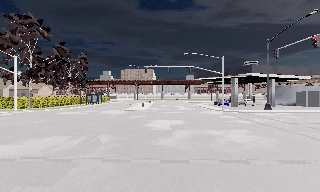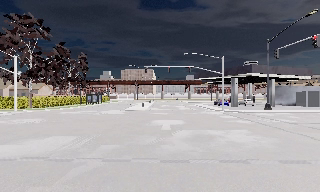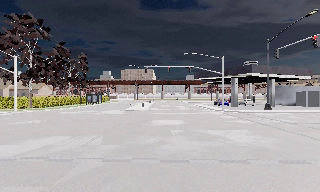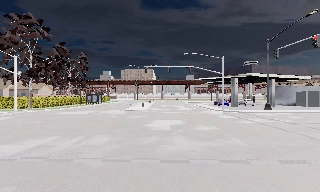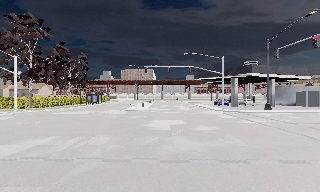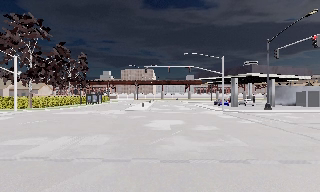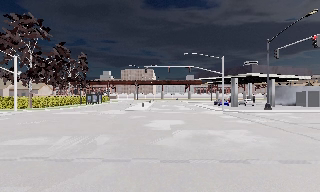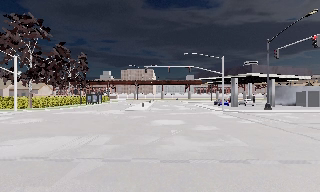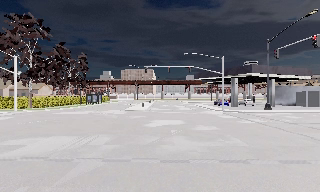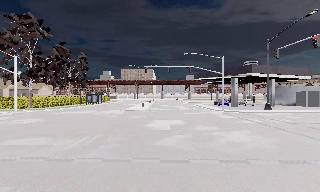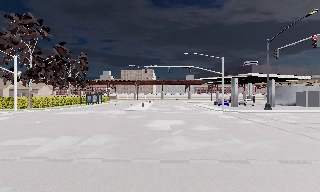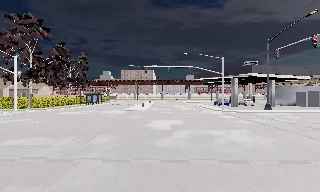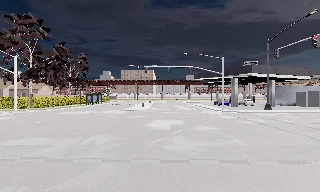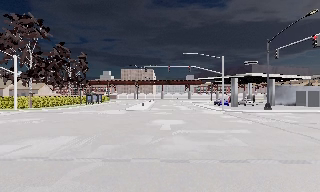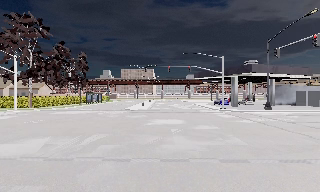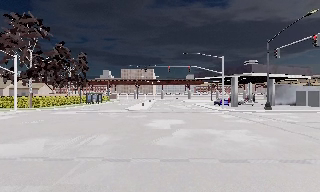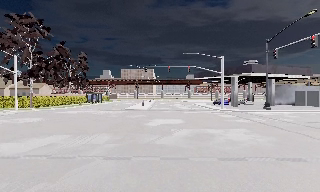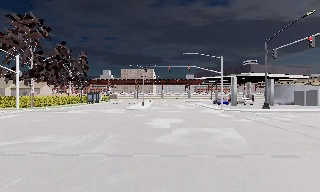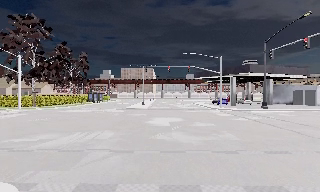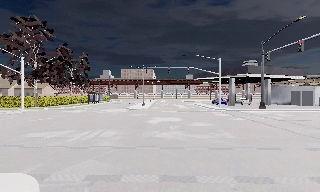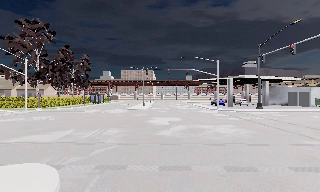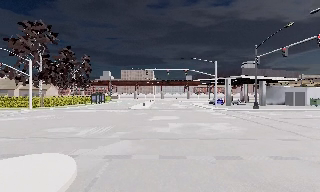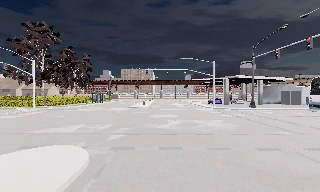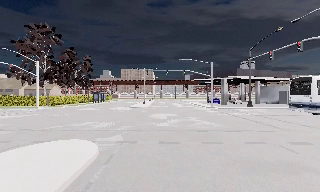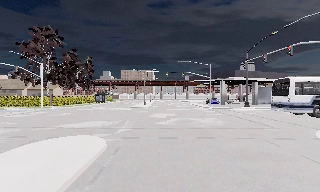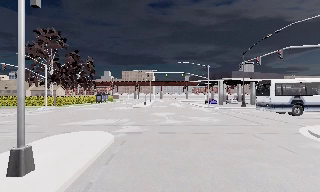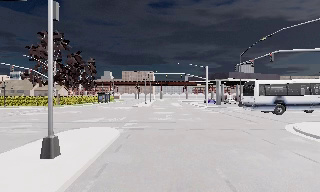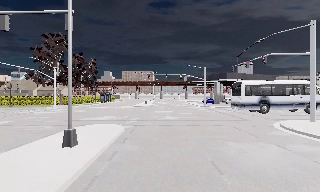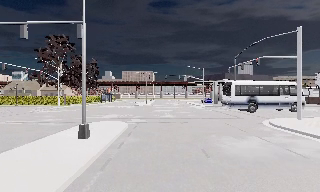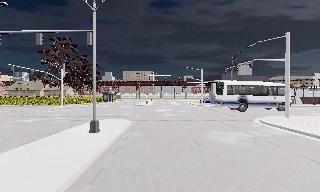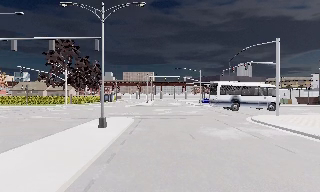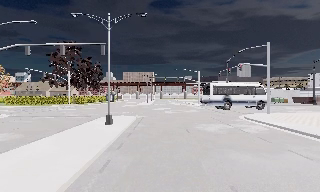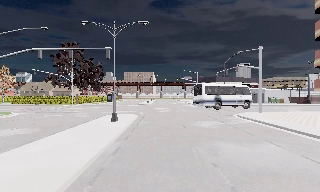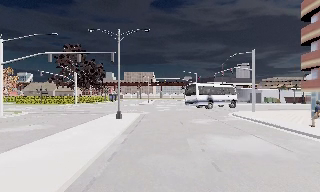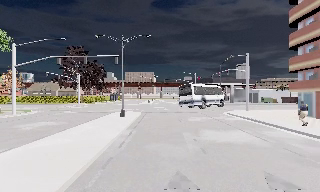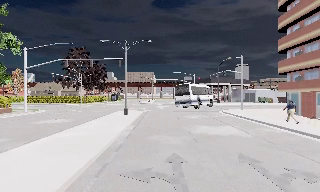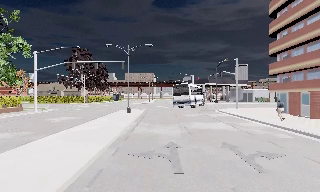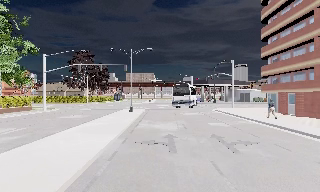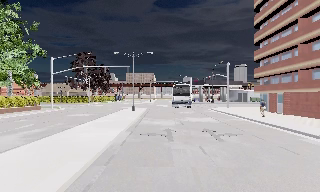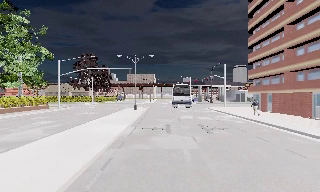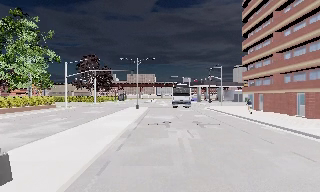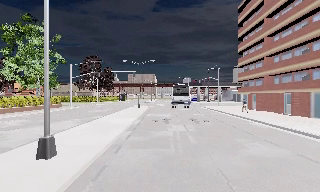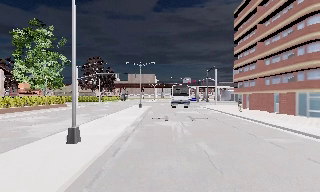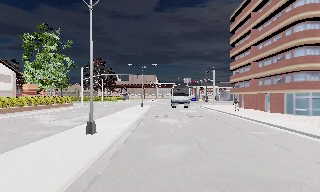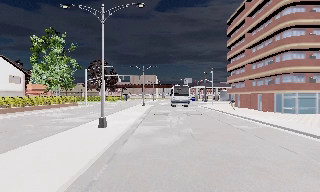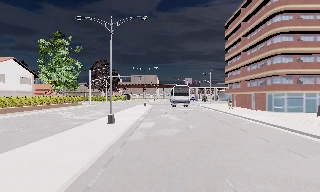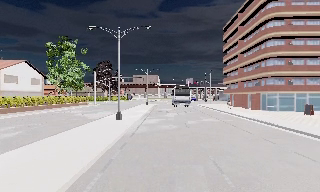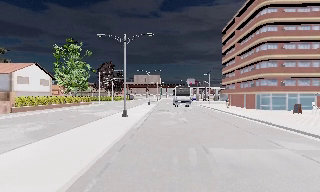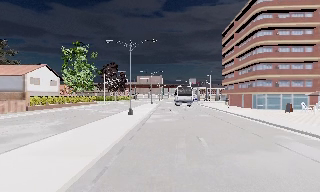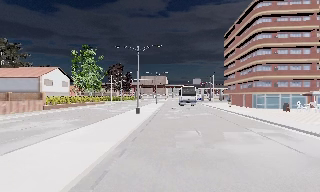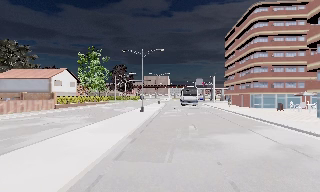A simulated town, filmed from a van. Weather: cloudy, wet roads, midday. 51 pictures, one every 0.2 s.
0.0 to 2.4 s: The camera keeps its place and its aim.
2.4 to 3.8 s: The camera travels backward, about 1 m, so what stands in front gets smaller. It gains speed.
3.8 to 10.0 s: The camera travels backward, about 45 m, so what stands in front gets smaller. It gains speed.
The film runs backward here.
